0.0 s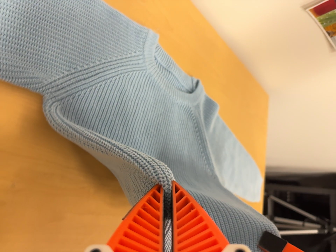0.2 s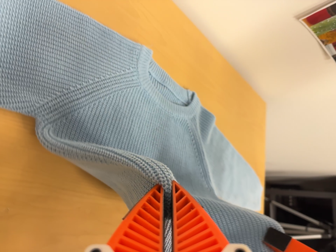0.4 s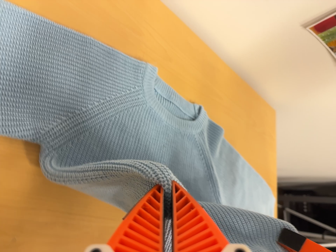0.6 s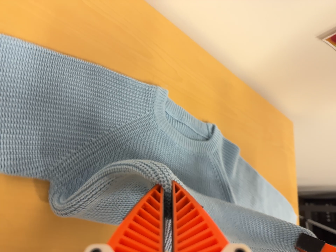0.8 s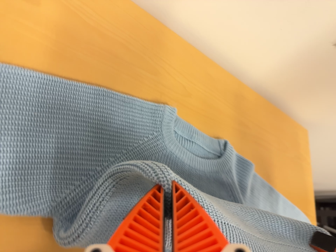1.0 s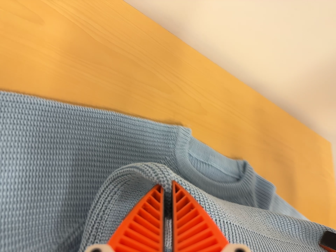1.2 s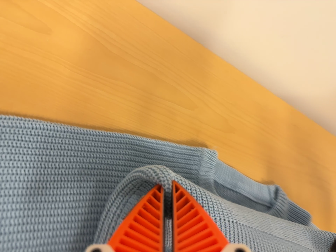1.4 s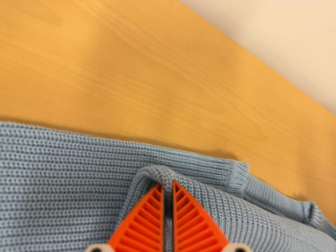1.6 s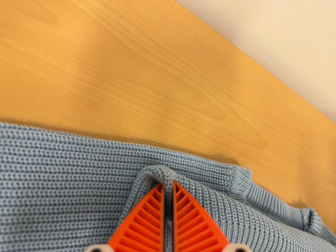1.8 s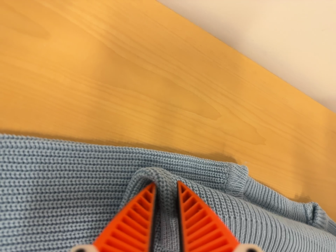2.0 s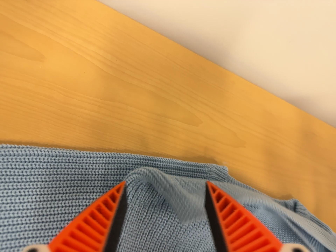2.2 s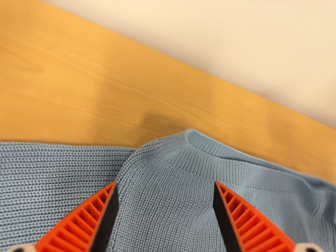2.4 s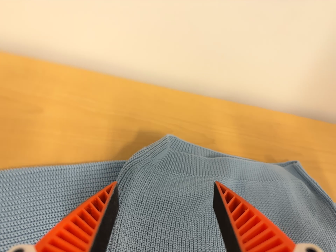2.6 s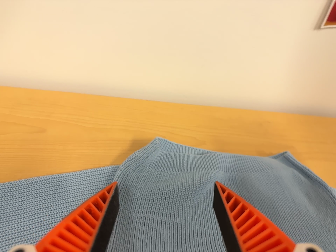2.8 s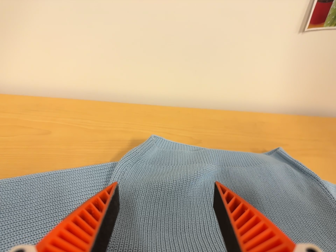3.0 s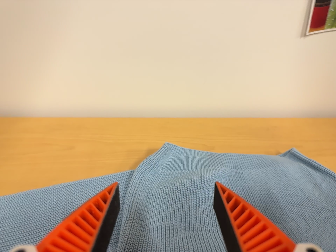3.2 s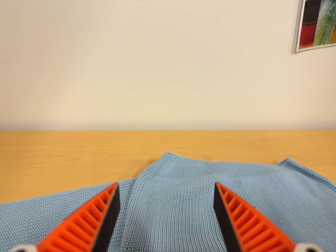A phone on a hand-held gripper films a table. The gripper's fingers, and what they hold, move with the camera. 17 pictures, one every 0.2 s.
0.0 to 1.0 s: The camera swings to its left by about 10 degrees, and the scene slides to the right. It travels toward the top of its view and forward, about 14 cm, so close, fixed things drift downward.
1.0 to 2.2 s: The camera shifts only a little, or ends up much as it began.
2.2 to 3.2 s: The camera pans to its left by about 10 degrees. It travels toward the bottom of its view, backward and to its right, about 22 cm. Its aim tips toward the top of its view by about 30 degrees. It rolls about its line of sight by about 25 degrees, and the scene rotates counterclockwise.
The film runs forward here.
